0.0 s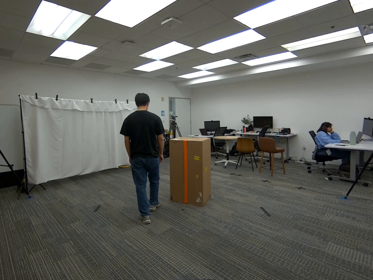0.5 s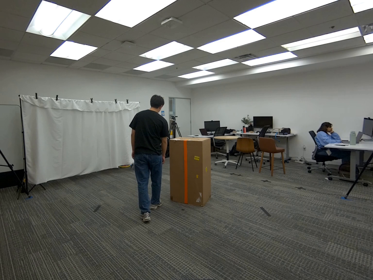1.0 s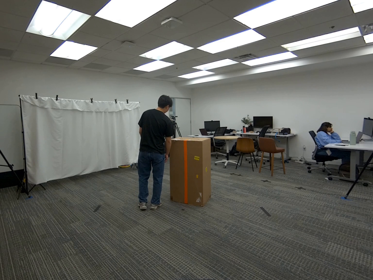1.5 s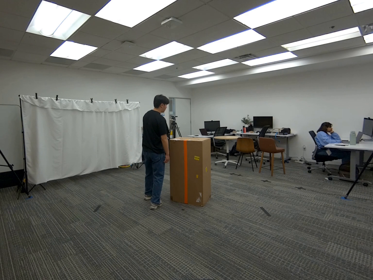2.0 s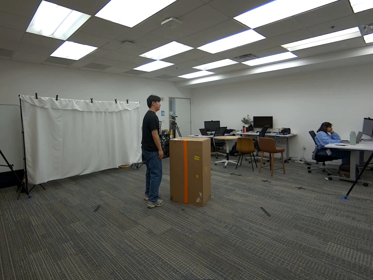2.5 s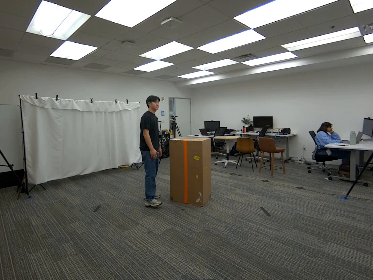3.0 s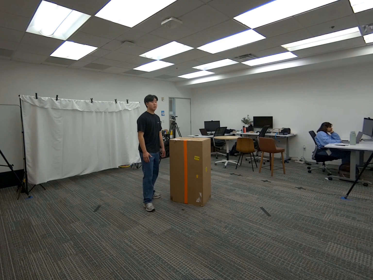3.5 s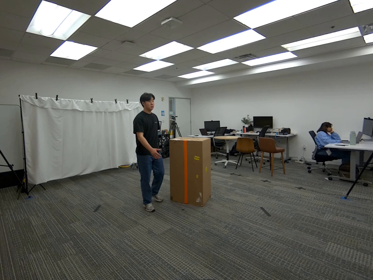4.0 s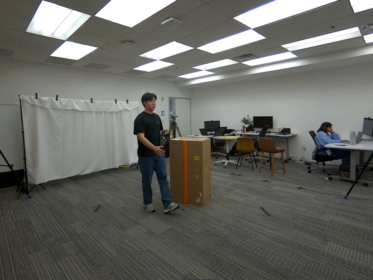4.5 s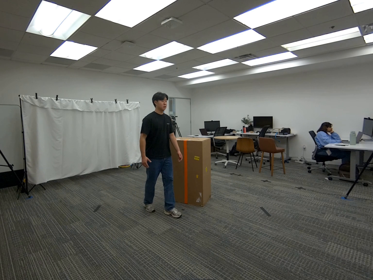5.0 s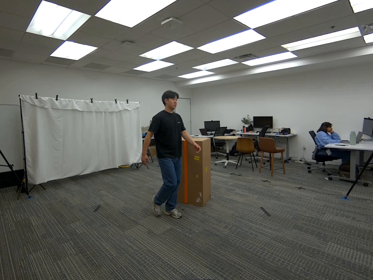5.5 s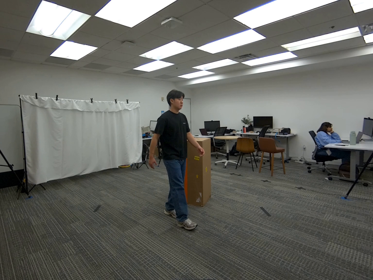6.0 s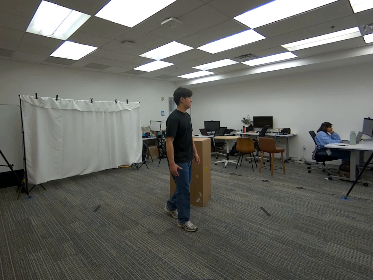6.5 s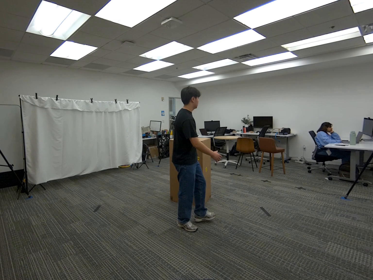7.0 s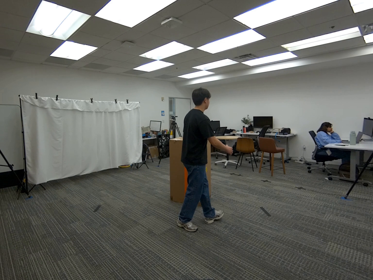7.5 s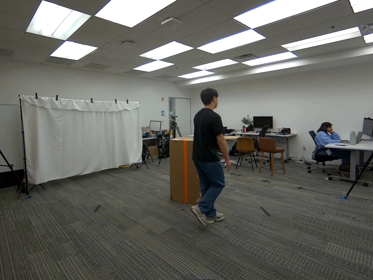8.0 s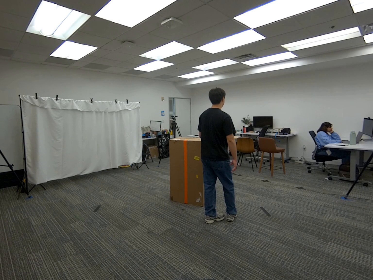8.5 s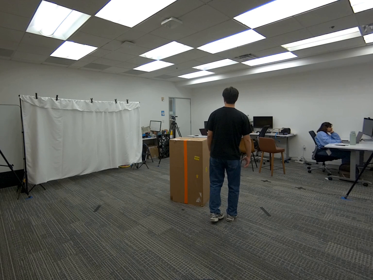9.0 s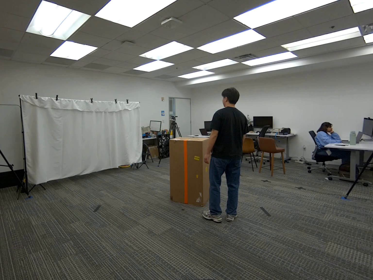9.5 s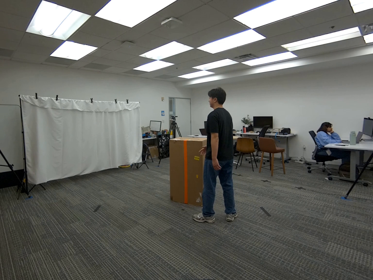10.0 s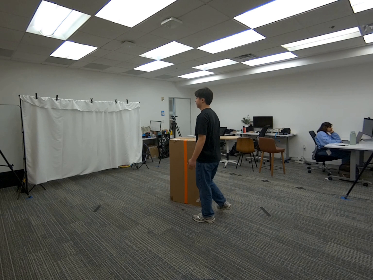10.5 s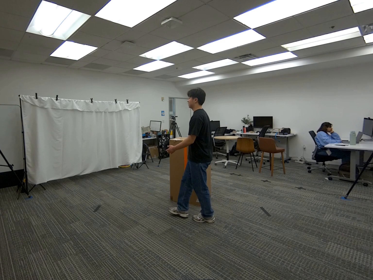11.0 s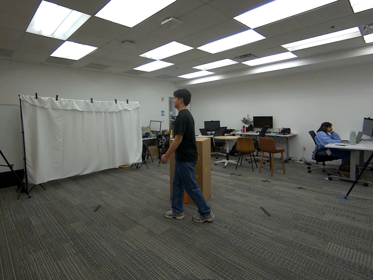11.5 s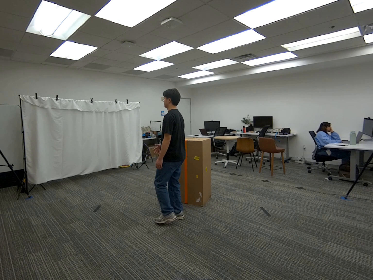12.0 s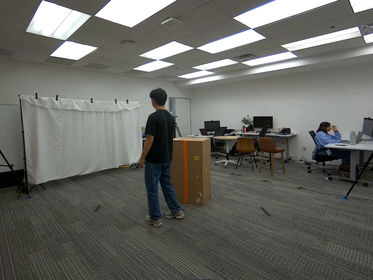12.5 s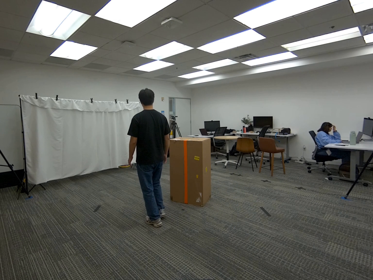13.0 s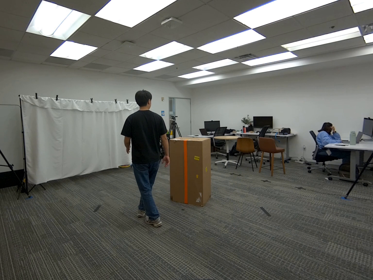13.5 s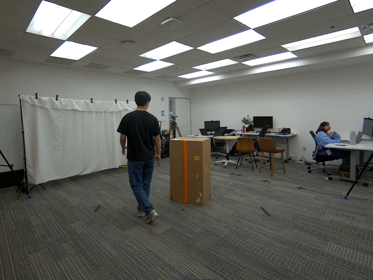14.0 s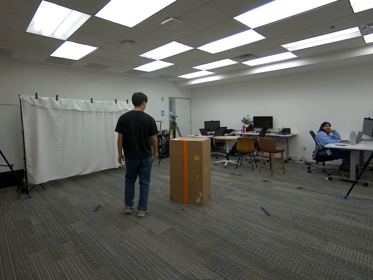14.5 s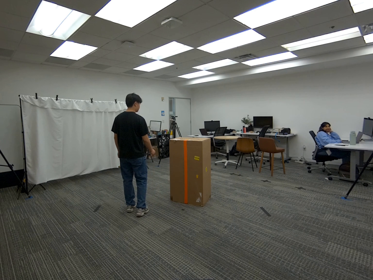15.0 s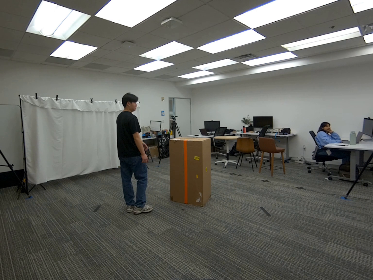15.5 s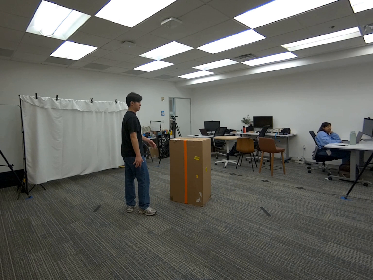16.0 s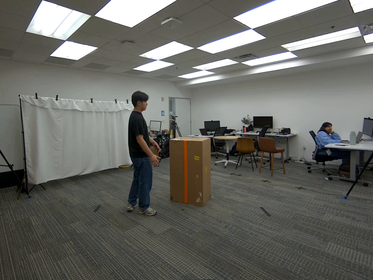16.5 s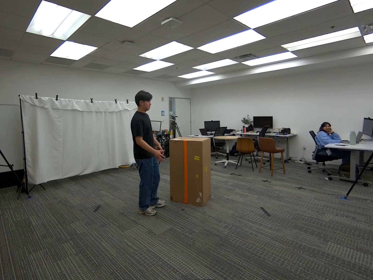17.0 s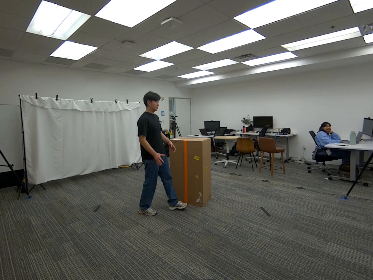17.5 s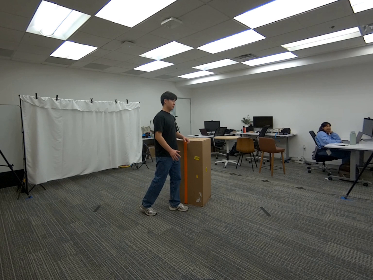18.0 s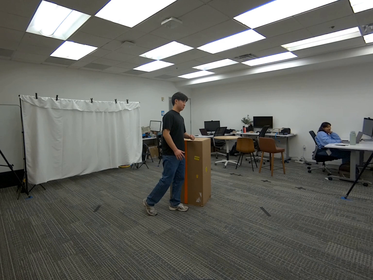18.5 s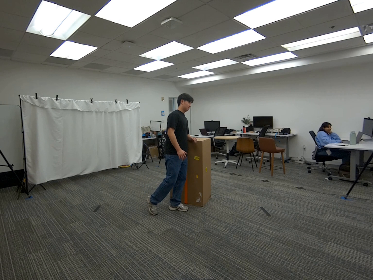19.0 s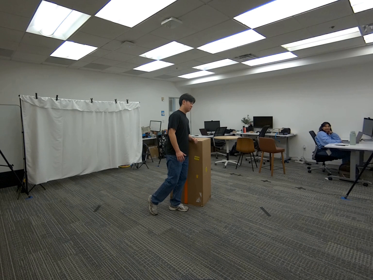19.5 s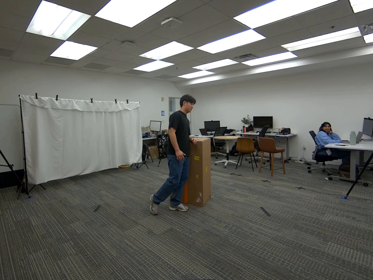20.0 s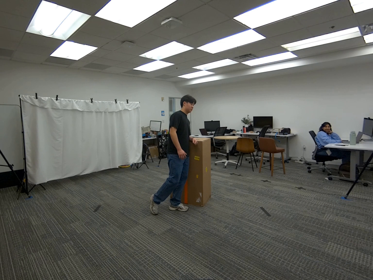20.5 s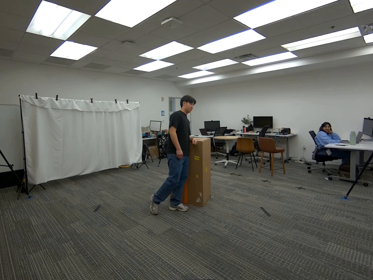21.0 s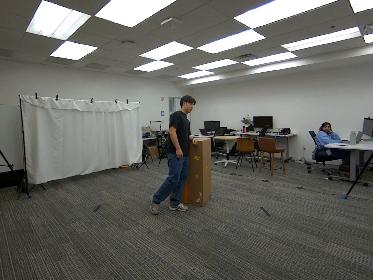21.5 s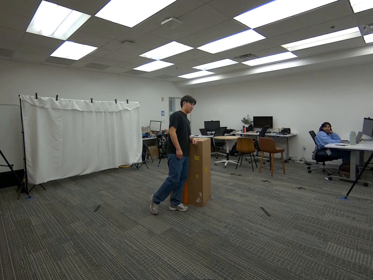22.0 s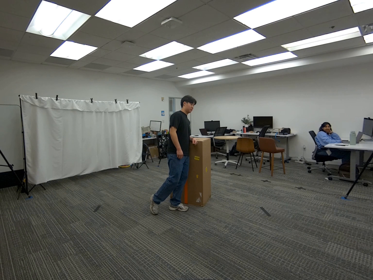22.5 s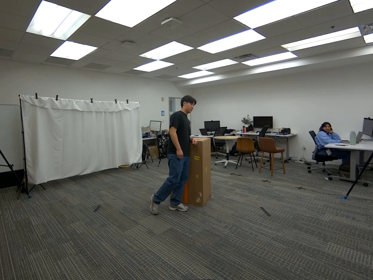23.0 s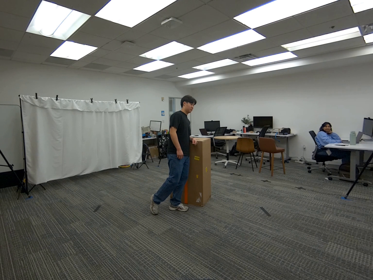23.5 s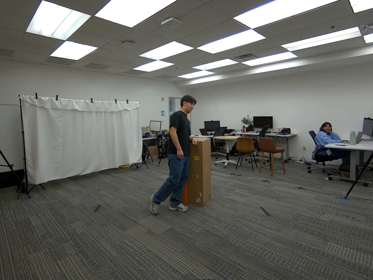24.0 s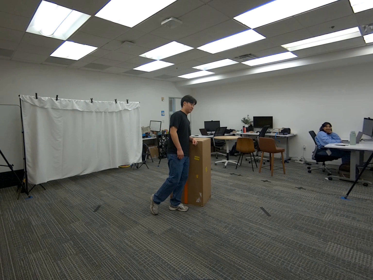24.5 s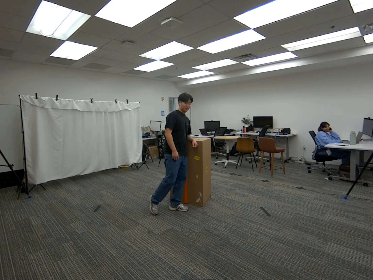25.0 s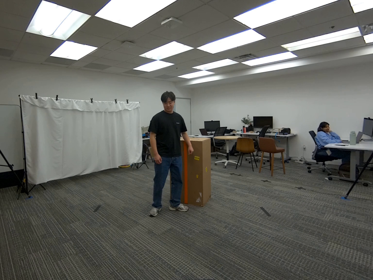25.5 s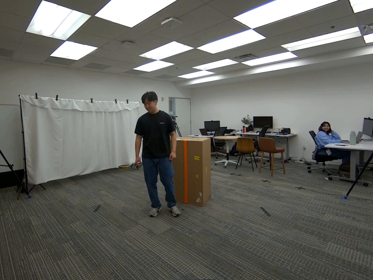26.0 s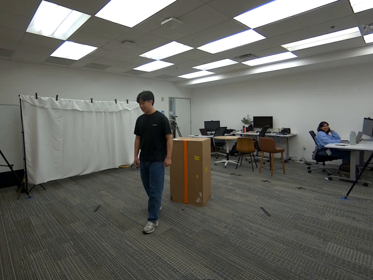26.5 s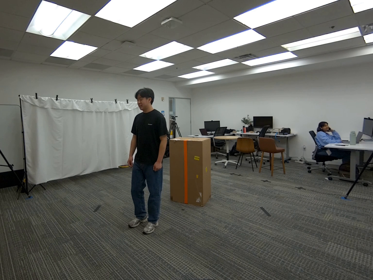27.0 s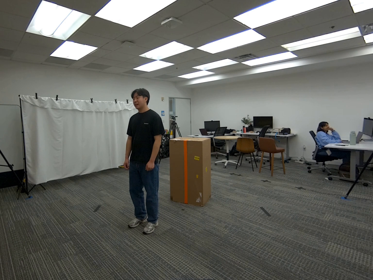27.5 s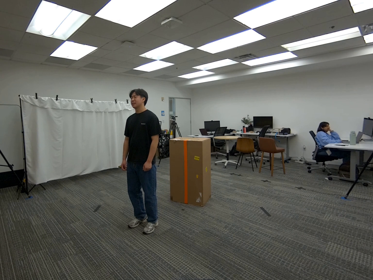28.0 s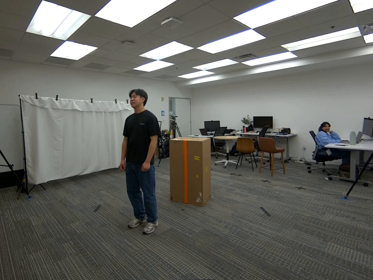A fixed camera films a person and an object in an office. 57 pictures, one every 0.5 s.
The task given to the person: Walk over to the giant cardboard box and lean on the giant cardboard box. Step away when complete.
